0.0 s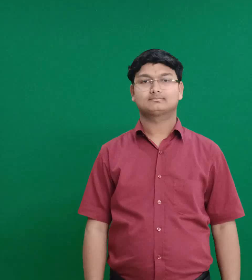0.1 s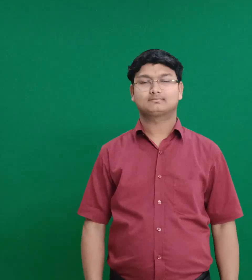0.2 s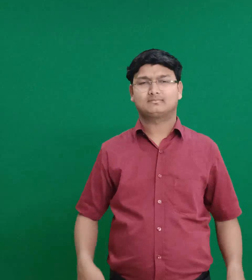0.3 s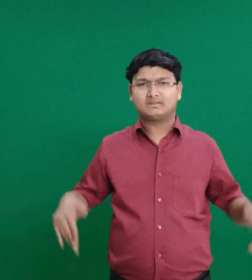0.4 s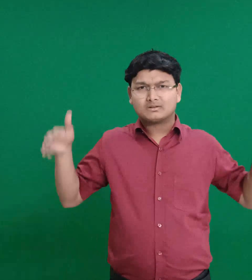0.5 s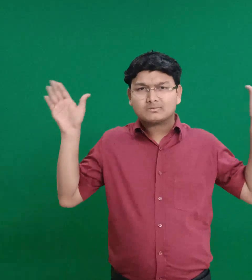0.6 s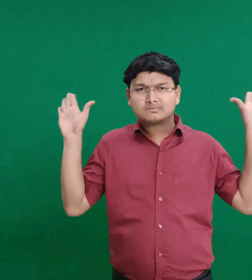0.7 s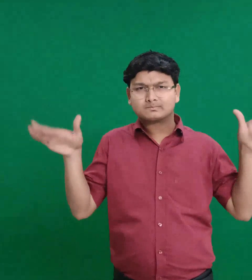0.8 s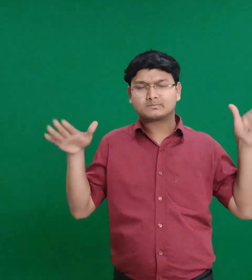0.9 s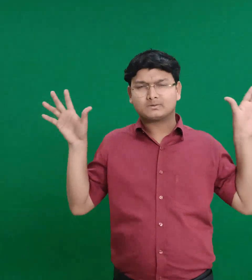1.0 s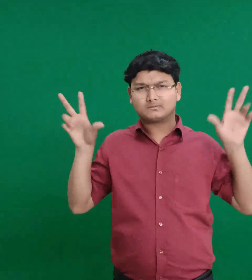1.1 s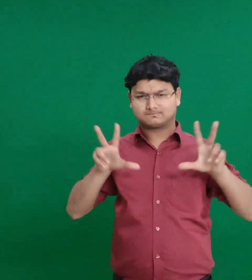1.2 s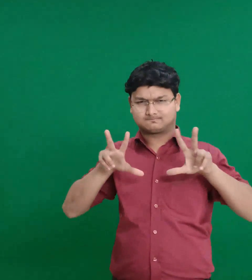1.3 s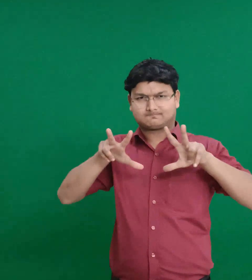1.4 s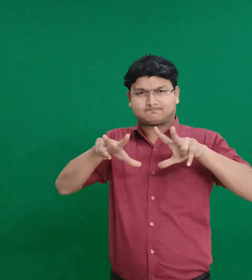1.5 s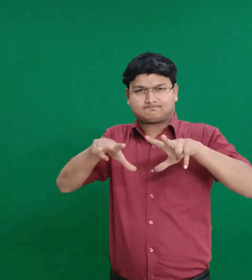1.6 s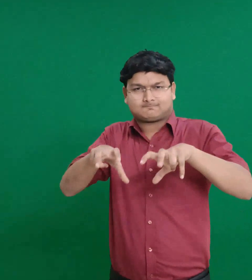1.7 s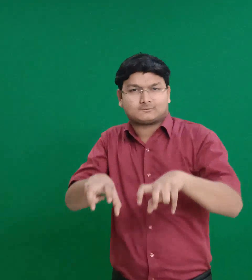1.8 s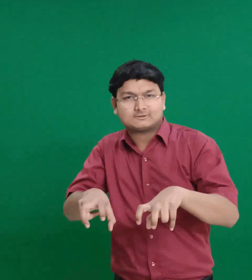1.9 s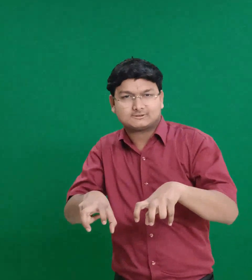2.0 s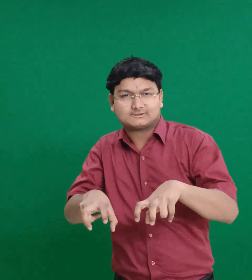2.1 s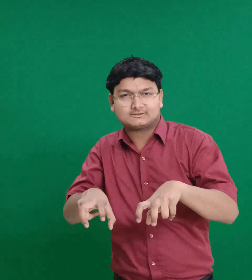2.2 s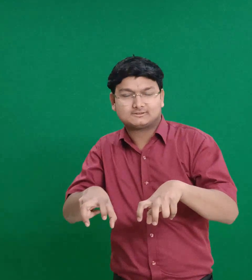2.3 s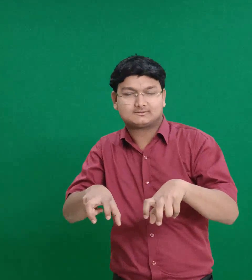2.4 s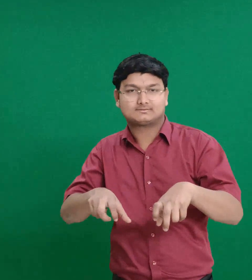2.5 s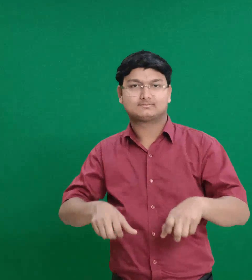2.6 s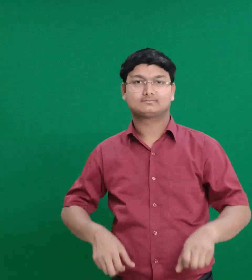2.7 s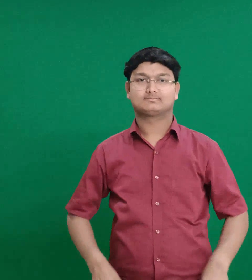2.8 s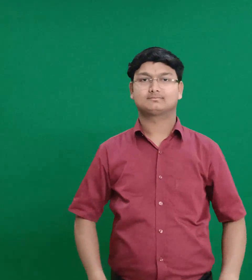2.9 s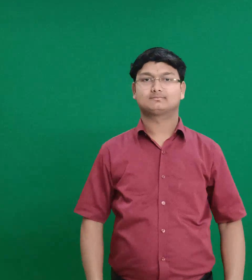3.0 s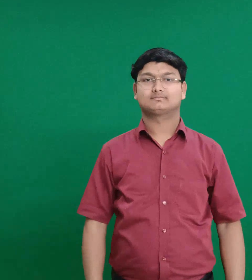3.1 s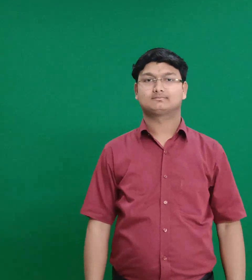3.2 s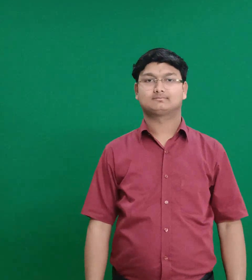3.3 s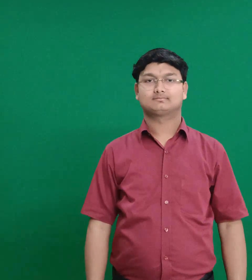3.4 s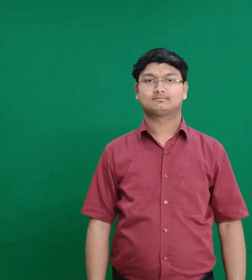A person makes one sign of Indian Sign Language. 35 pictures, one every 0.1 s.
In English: falcon
